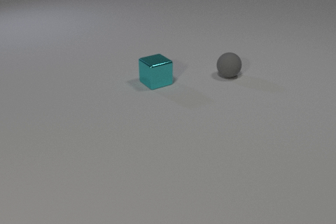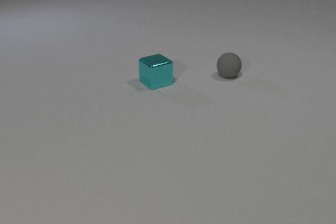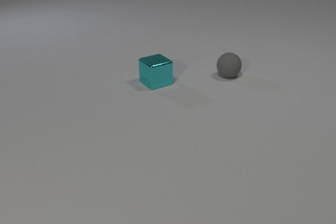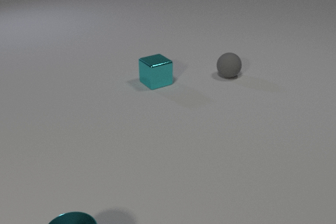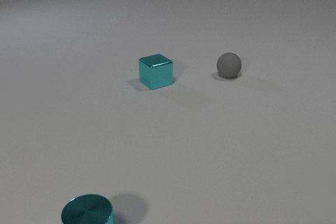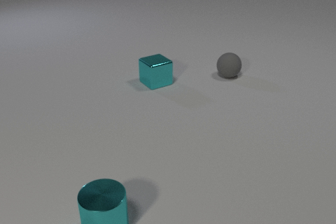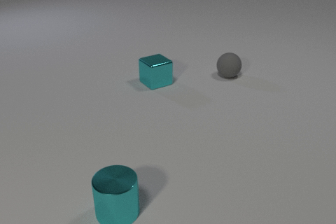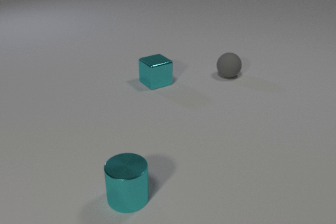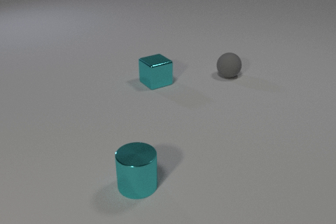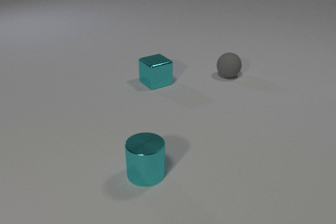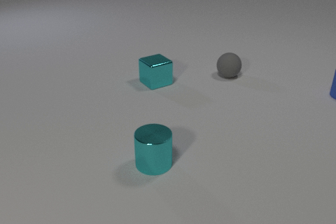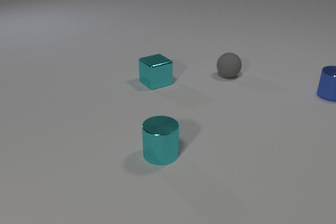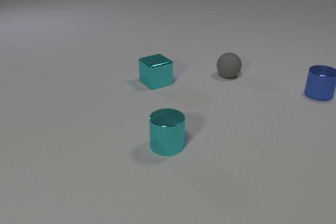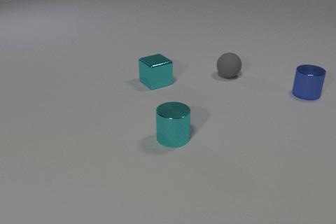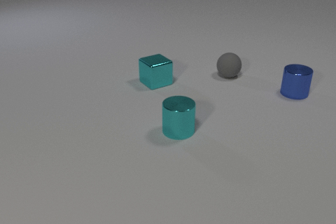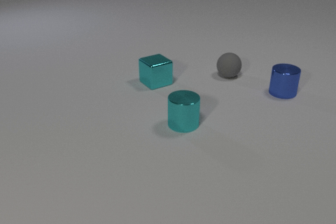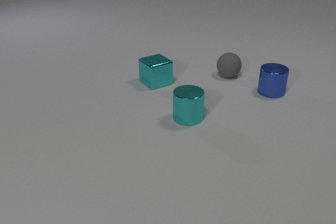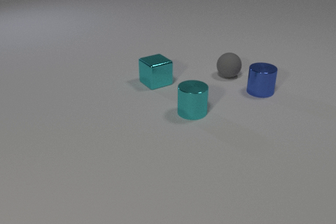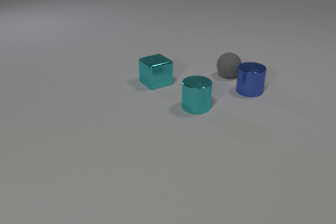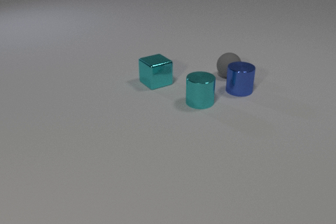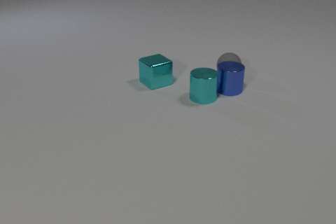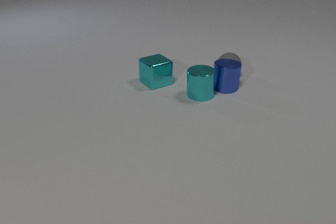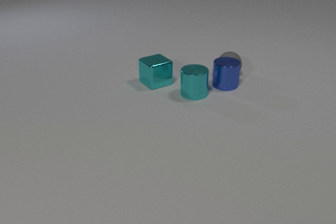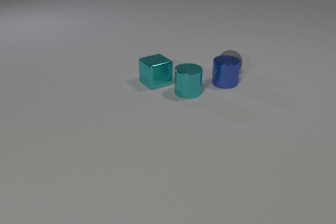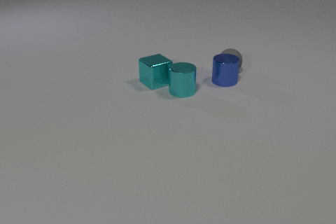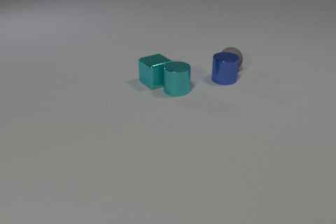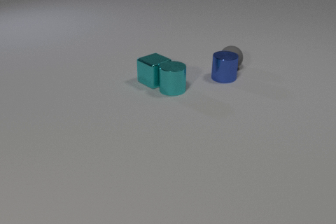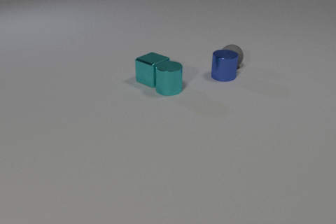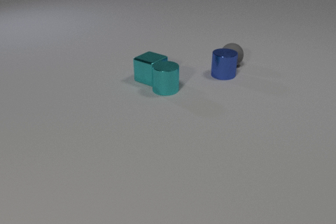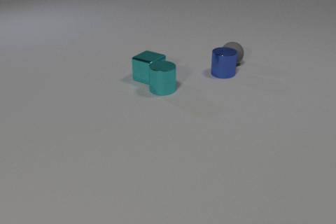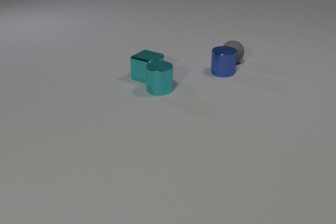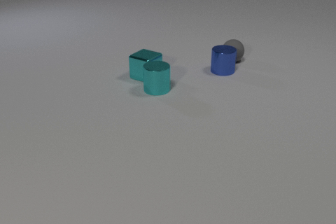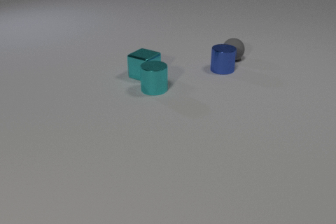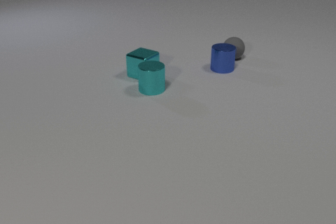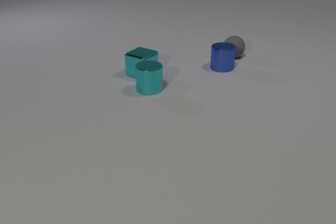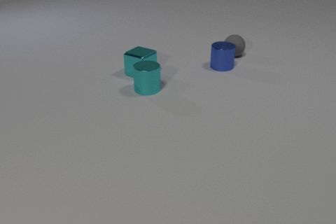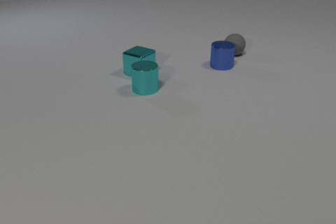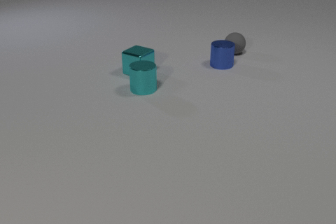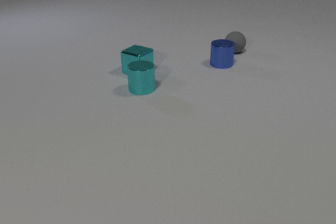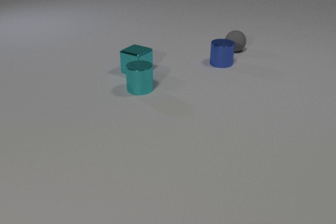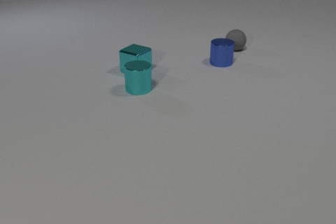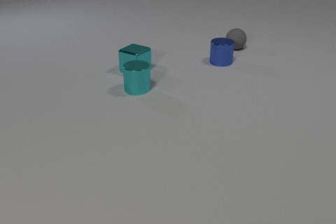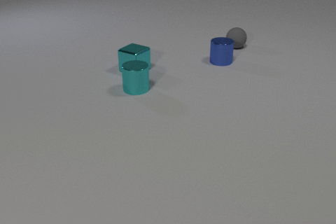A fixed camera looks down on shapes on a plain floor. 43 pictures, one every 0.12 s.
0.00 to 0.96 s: The cyan metal cylinder comes in at the bottom edge, slides away from the camera and to the right.
0.96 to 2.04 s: The cyan metal cylinder slides away from the camera and to the right. The blue metal cylinder comes in at the right edge, slides to the left.
2.04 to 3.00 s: The cyan metal cylinder slides away from the camera. The blue metal cylinder slides to the left and away from the camera. The gray rubber sphere rolls away from the camera. The cyan metal cylinder and the blue metal cylinder collide. The blue metal cylinder and the gray rubber sphere collide. The cyan metal cylinder and the cyan metal cube collide.
3.00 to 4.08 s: The cyan metal cylinder slides to the left. The blue metal cylinder slides away from the camera. The gray rubber sphere rolls away from the camera. The cyan metal cube slides away from the camera and to the left, spins so that its near face slides to the right, counterclockwise seen from above.
4.08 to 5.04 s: The cyan metal cylinder slides to the left. The blue metal cylinder slides away from the camera. The gray rubber sphere rolls away from the camera. The cyan metal cube slides away from the camera and to the left.
Are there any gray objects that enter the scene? no.
How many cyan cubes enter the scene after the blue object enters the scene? 0.
What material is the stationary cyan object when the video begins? metal.
